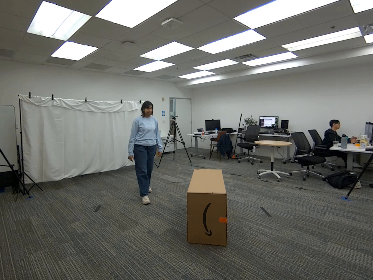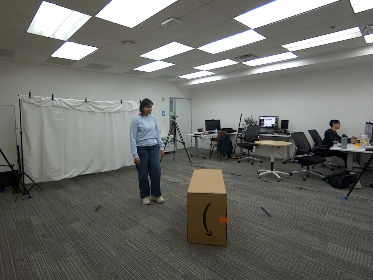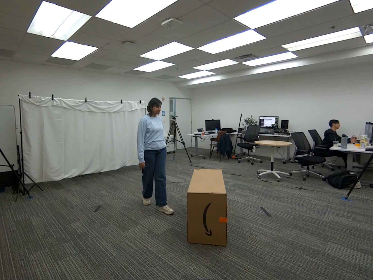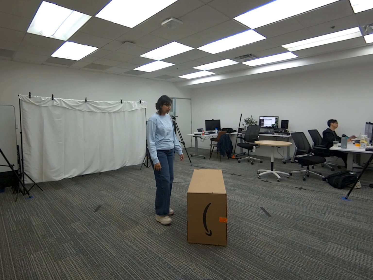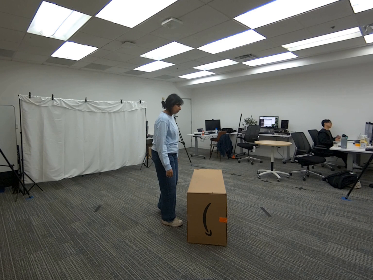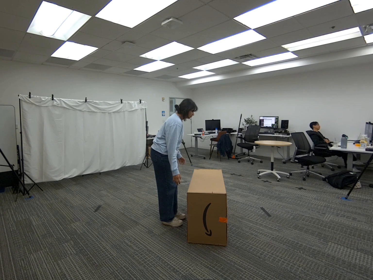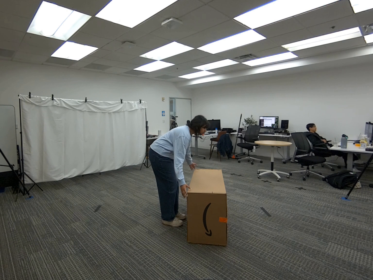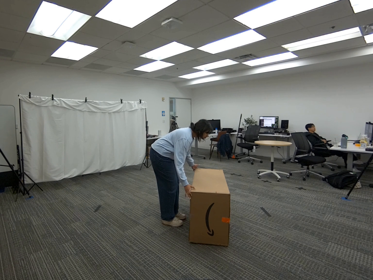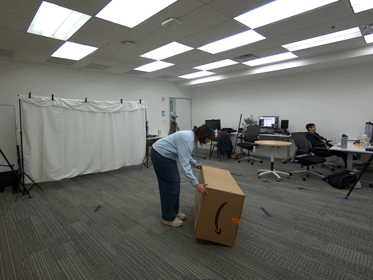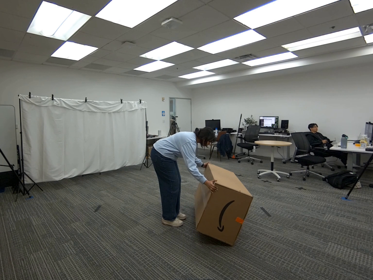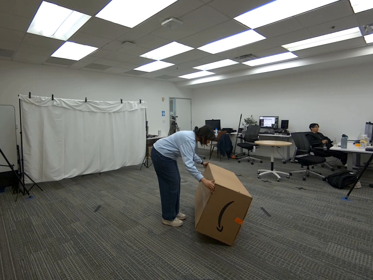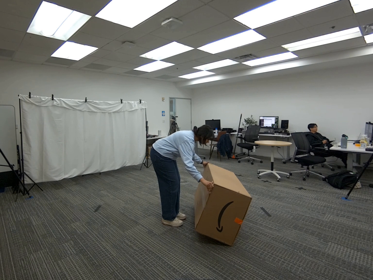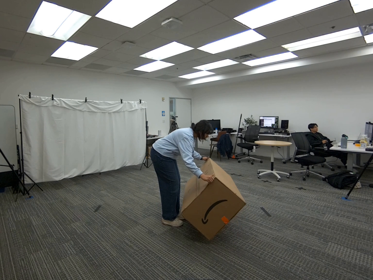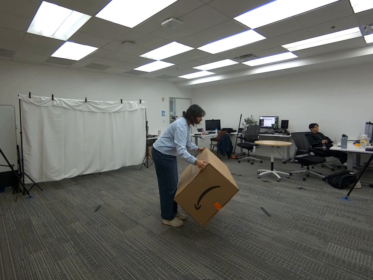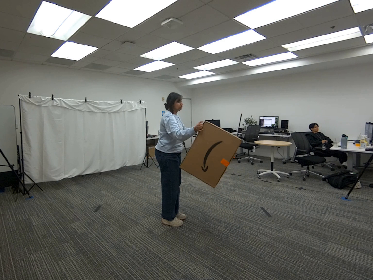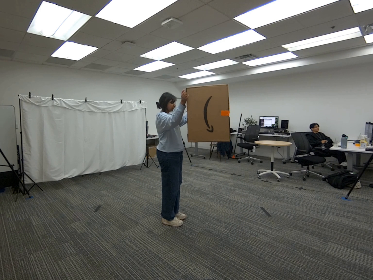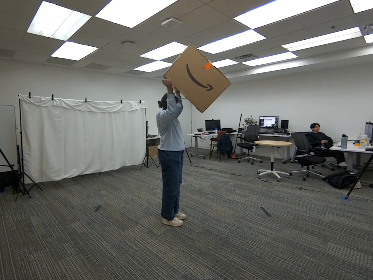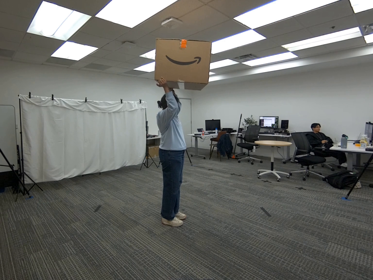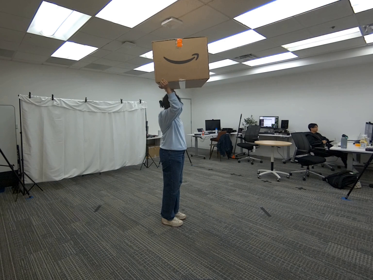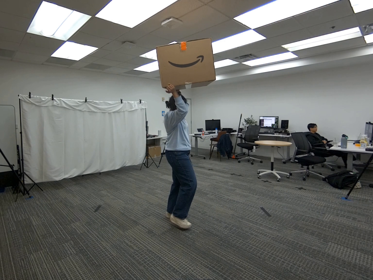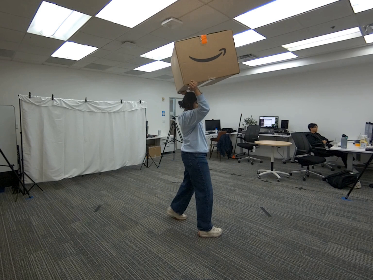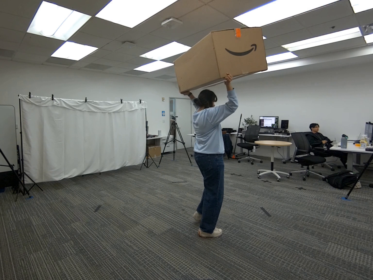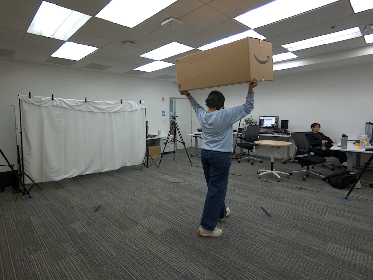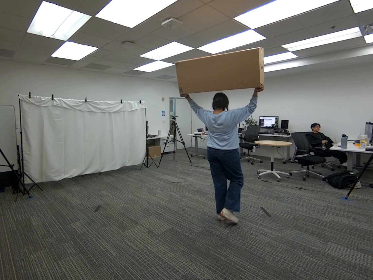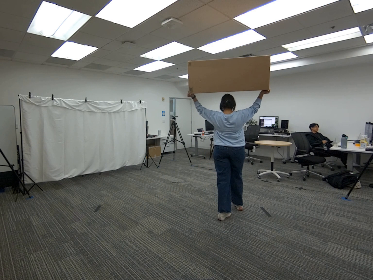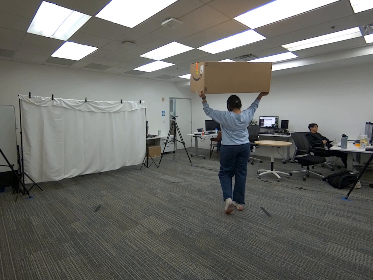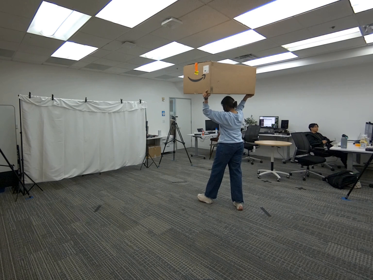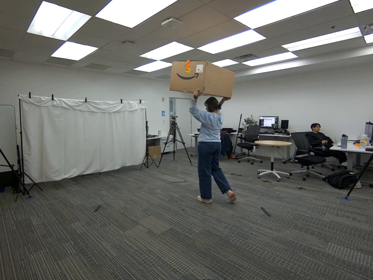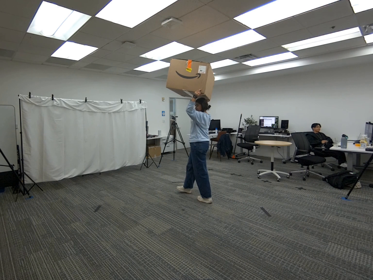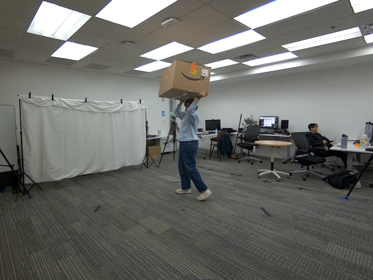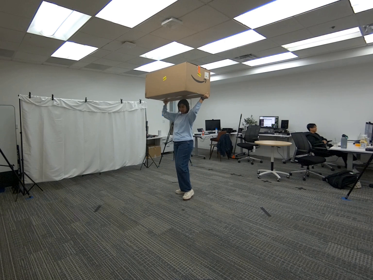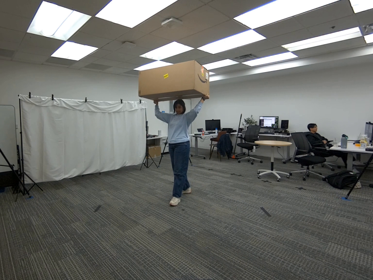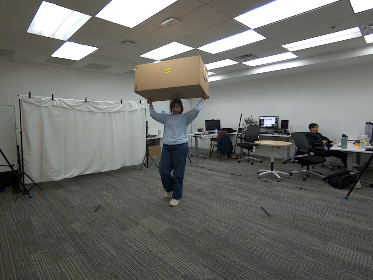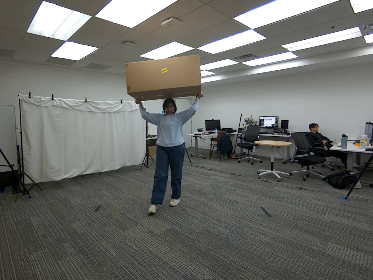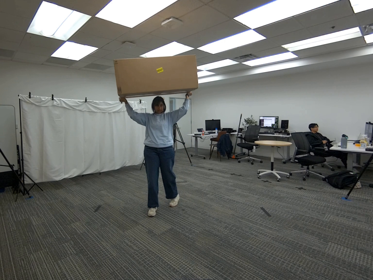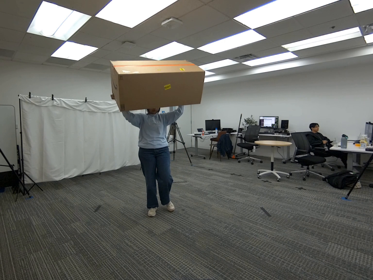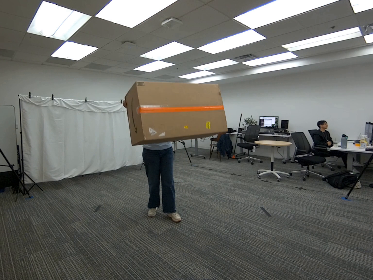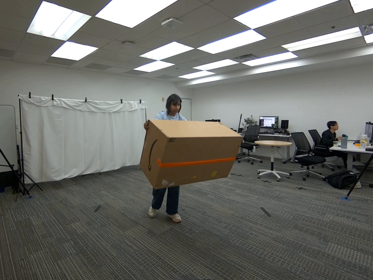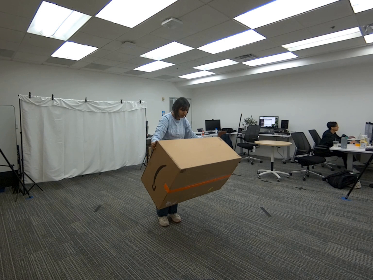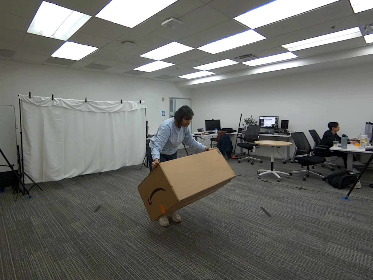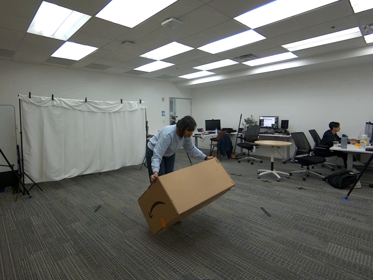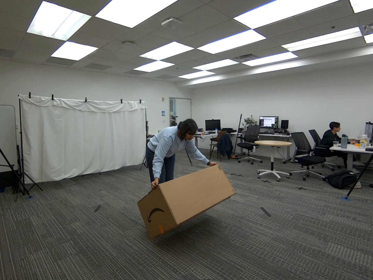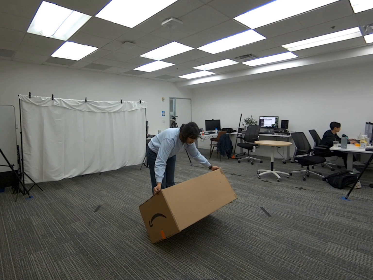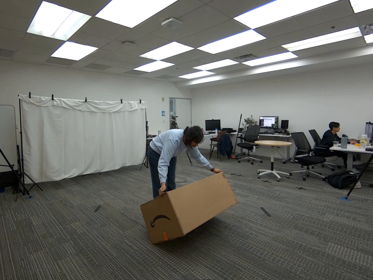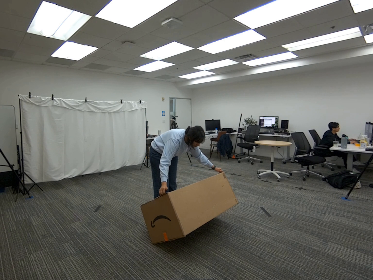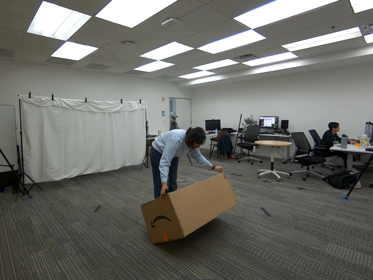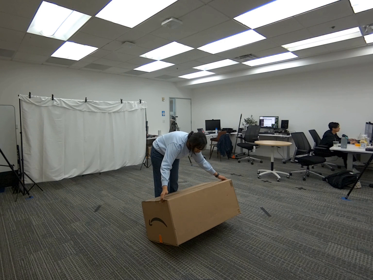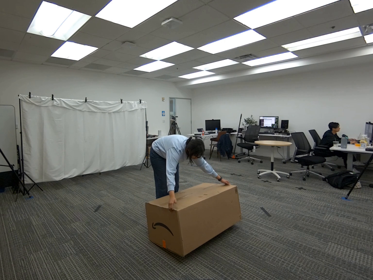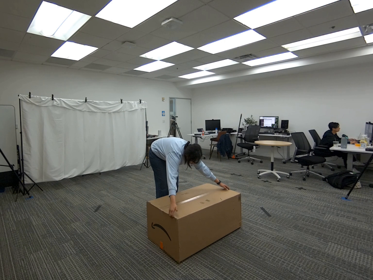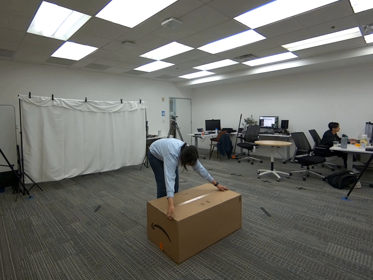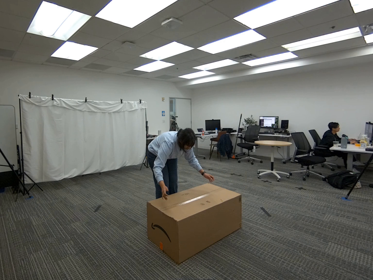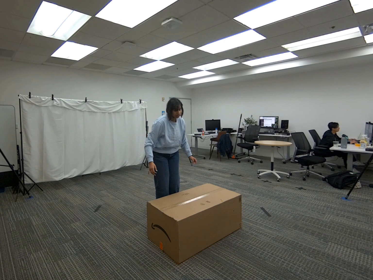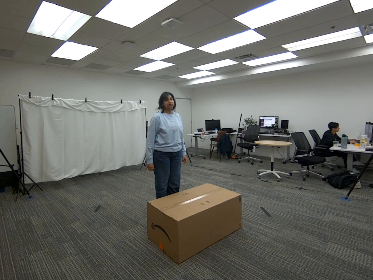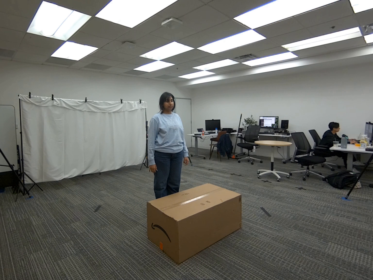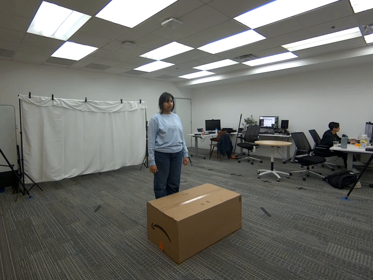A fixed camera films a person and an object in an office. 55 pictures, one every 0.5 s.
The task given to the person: Walk to the giant cardboard box on the ground and place both hands on it. Lift the box above your head and walk around while holding it overhead. Continue walking until you are finished, then lower the box and place it back on the ground.
